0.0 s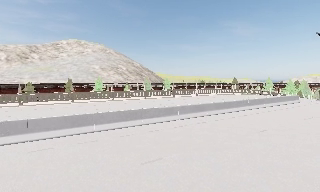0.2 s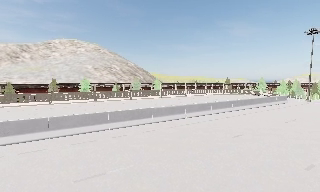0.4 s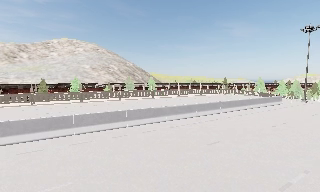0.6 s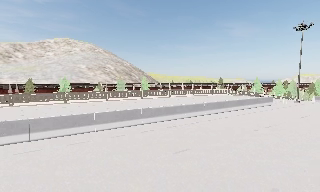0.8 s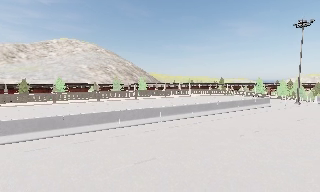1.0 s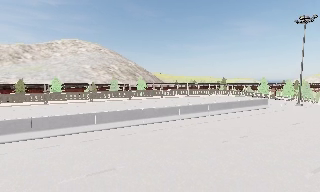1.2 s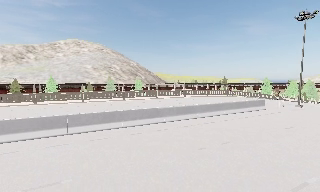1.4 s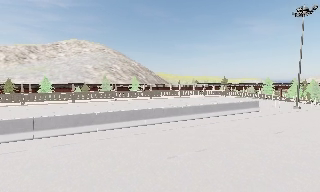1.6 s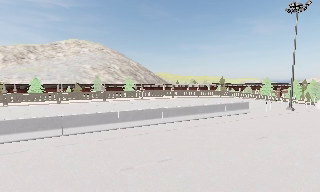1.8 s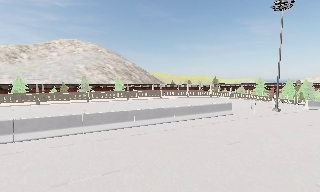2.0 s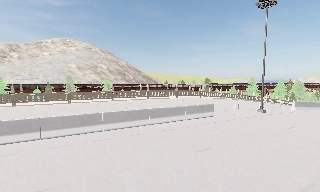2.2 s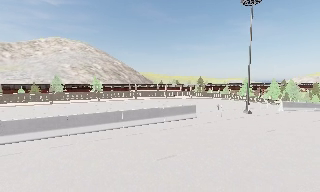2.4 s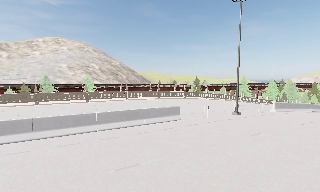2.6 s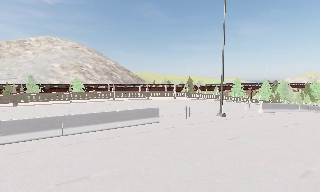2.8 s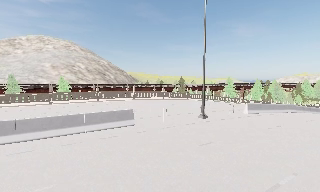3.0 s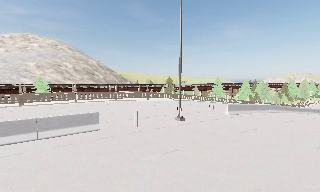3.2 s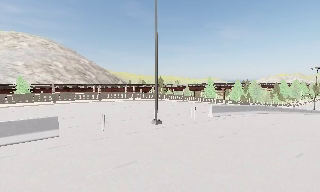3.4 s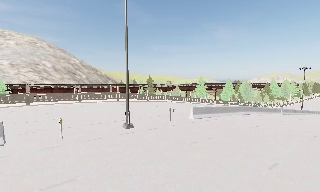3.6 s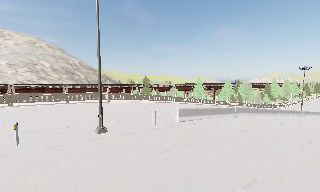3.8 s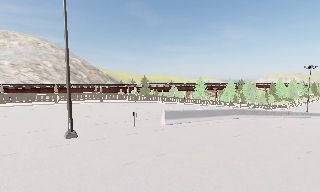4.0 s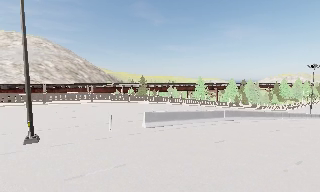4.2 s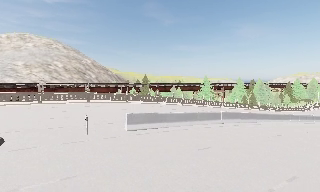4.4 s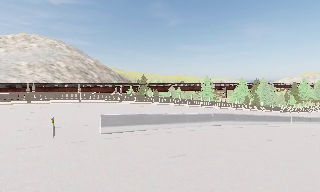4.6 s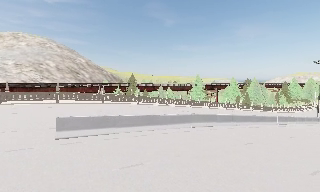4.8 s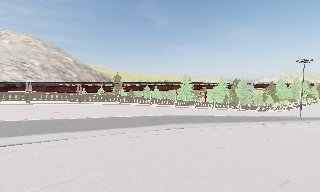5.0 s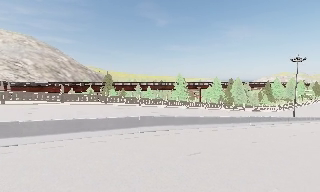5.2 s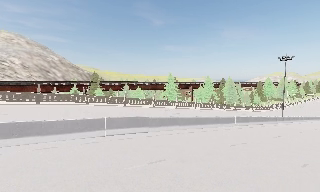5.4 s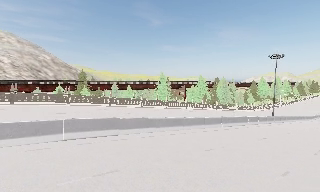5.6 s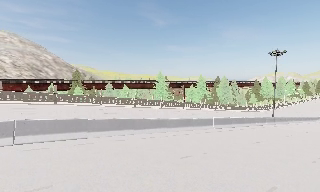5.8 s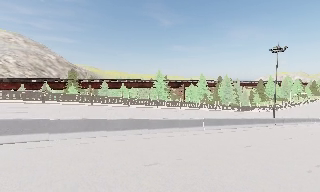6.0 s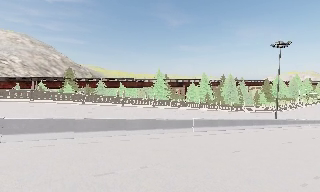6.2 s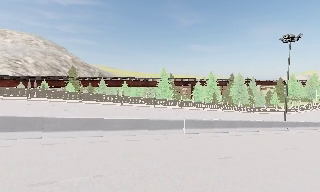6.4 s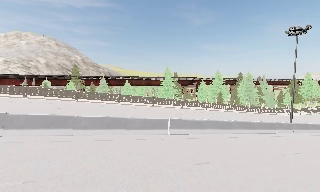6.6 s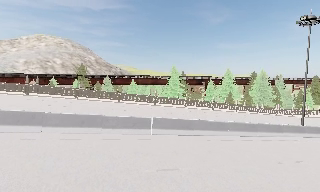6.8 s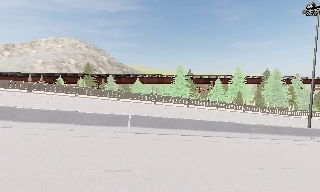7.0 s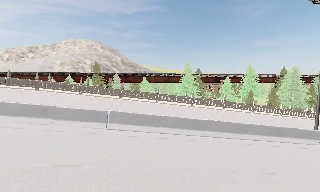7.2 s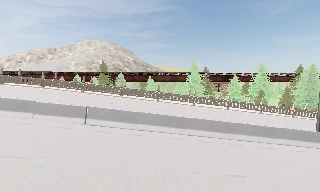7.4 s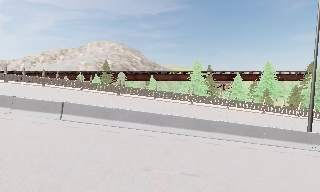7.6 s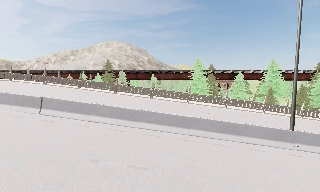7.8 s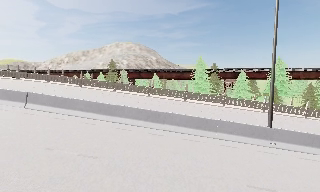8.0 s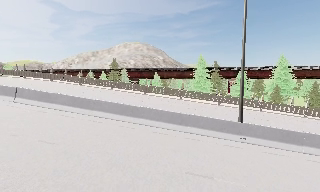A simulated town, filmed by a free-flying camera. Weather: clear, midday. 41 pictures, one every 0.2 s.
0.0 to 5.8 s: The camera travels to its right and forward, about 55 m, so close, fixed things drift to the left.
5.8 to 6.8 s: The camera pans to its left, which is counterclockwise from overhead, by about 20 degrees. It travels to its right and forward, about 11 m, so close, fixed things drift to the left.
6.8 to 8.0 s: The camera pans to its left, which is counterclockwise from overhead, by about 25 degrees. It travels to its right, about 13 m, so close, fixed things drift to the left.
The film runs forward here.
